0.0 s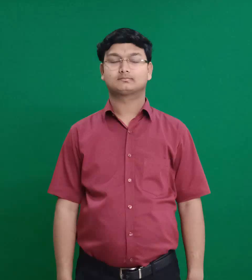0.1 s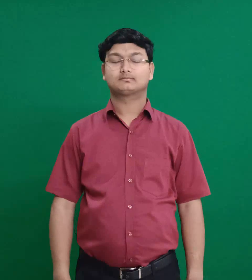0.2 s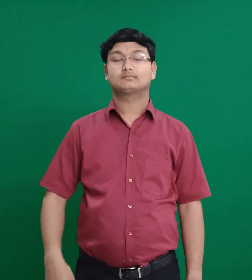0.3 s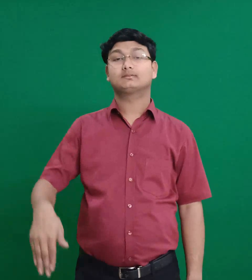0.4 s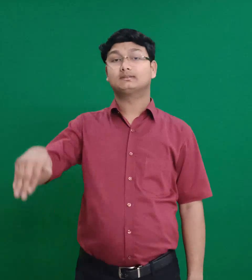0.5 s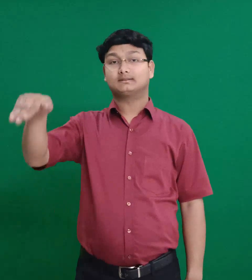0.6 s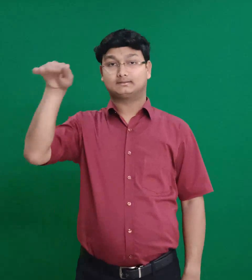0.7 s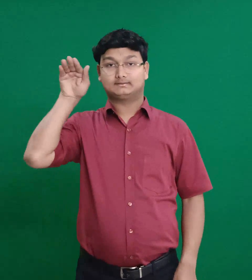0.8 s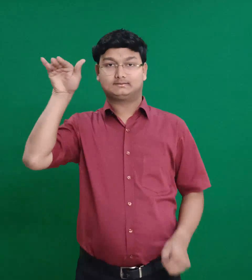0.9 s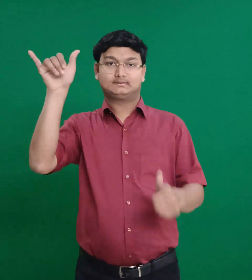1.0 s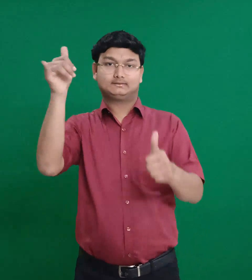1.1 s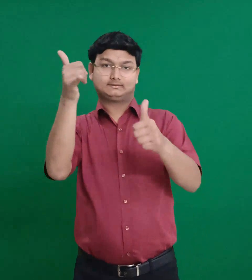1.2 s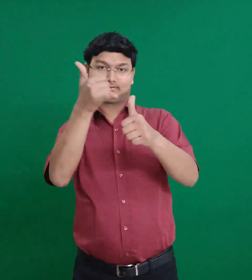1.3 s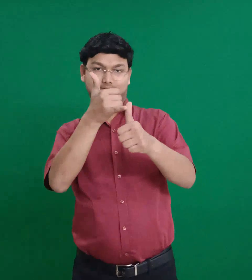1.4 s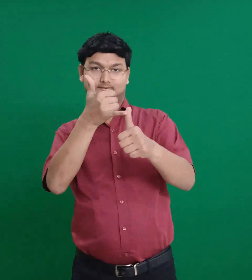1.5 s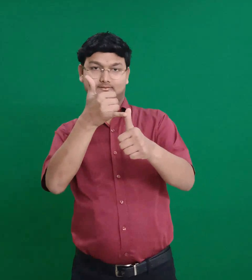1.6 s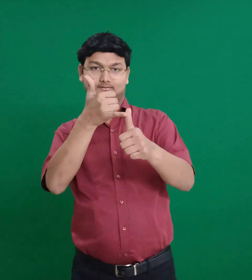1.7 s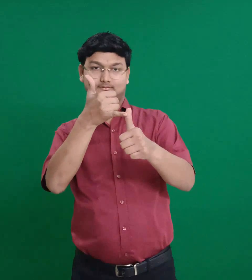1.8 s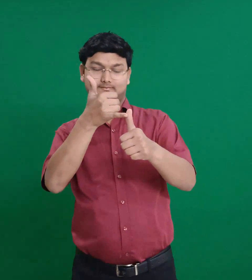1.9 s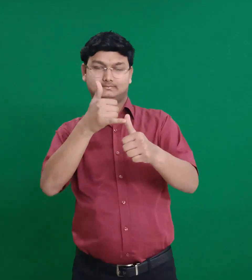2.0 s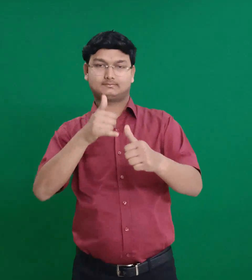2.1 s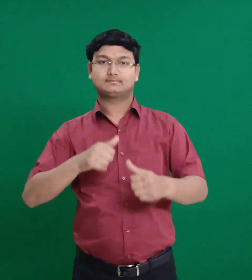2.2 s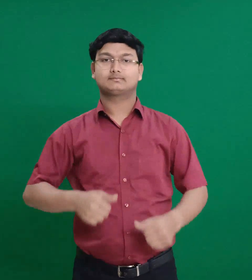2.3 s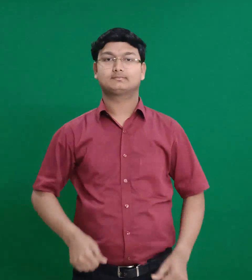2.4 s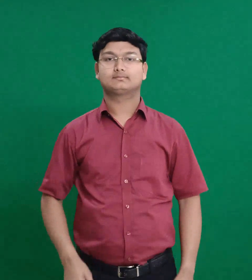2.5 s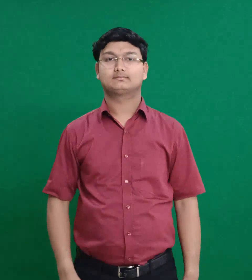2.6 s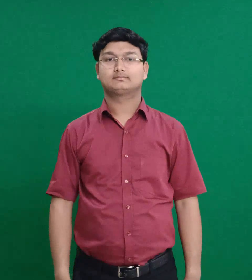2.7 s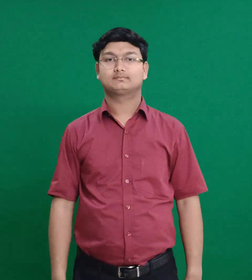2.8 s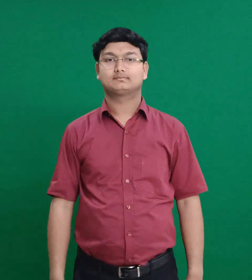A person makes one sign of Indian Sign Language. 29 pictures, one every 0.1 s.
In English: mount of zion
